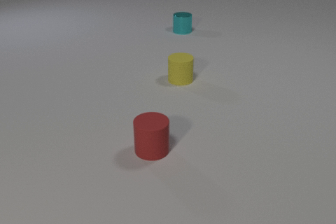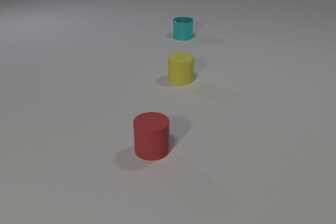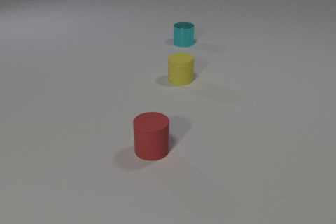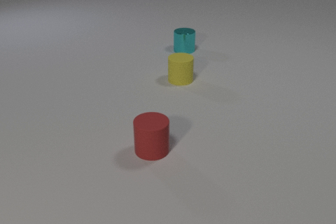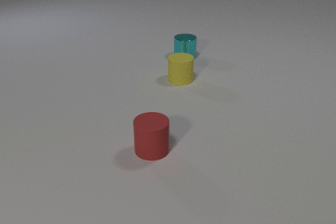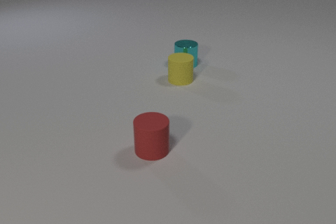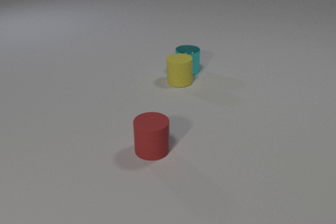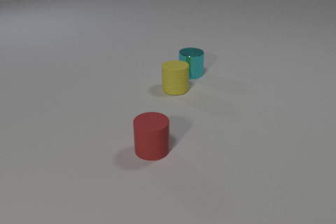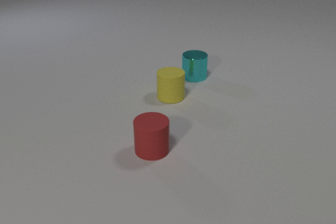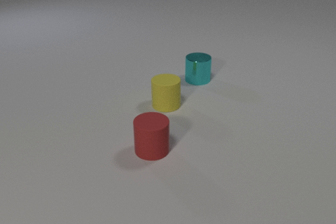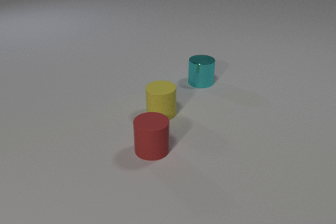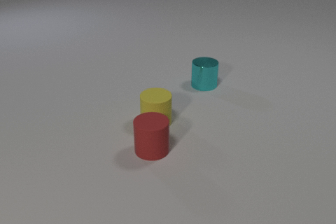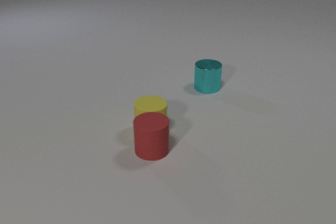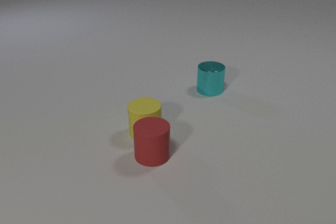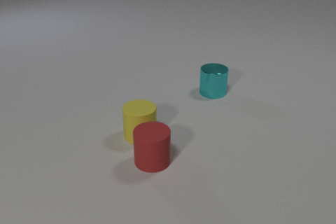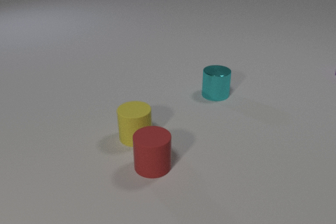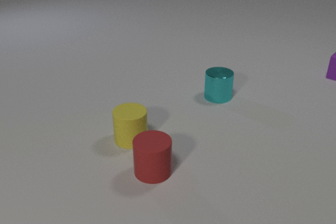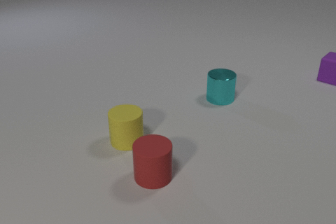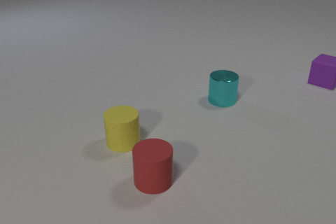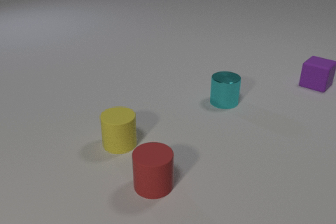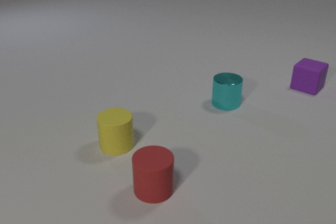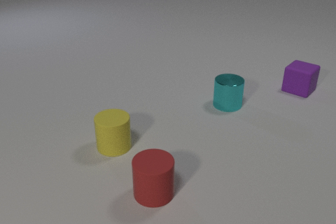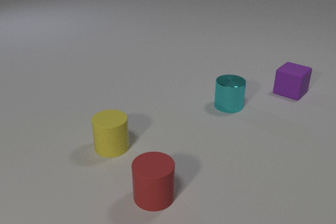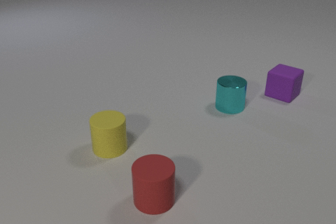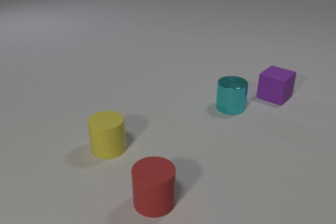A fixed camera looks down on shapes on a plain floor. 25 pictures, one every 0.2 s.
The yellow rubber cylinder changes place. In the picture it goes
toward the camera.
The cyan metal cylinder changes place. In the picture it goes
toward the camera.
0.0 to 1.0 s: The cyan metal cylinder slides toward the camera.
1.0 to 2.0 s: The cyan metal cylinder slides toward the camera. The yellow rubber cylinder slides toward the camera. The cyan metal cylinder and the yellow rubber cylinder collide.
2.0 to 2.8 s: The cyan metal cylinder slides toward the camera and to the right. The yellow rubber cylinder slides toward the camera and to the left. The red rubber cylinder slides toward the camera. The yellow rubber cylinder and the red rubber cylinder collide.
2.8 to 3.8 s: The cyan metal cylinder slides toward the camera and to the right. The yellow rubber cylinder slides to the left and toward the camera. The purple rubber cube comes in at the right edge, slides toward the camera and to the left. The red rubber cylinder slides toward the camera.
3.8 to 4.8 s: The cyan metal cylinder slides toward the camera and to the right. The yellow rubber cylinder slides to the left. The purple rubber cube slides toward the camera and to the left. The red rubber cylinder slides toward the camera.
How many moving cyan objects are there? 1.
What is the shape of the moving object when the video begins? cylinder.
Are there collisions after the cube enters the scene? no.
